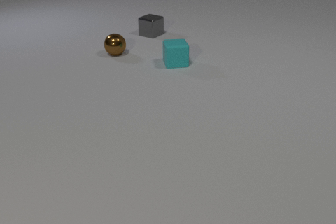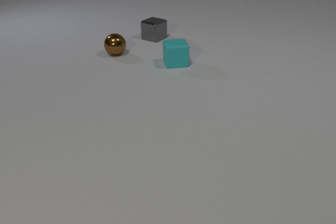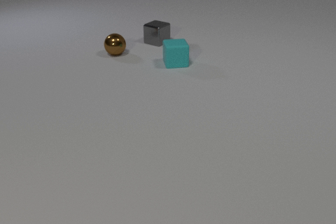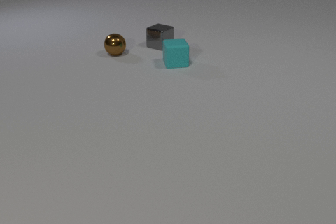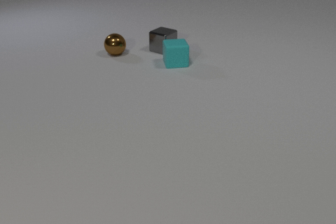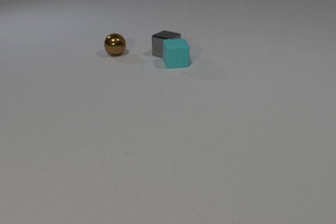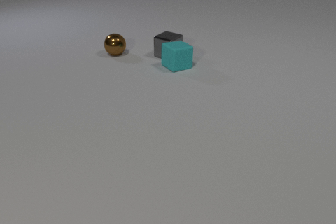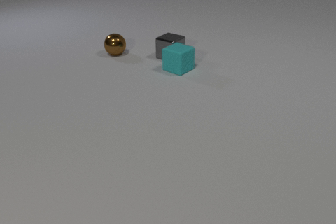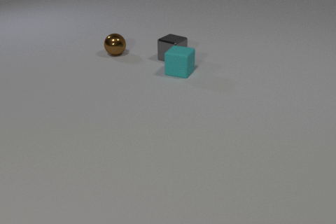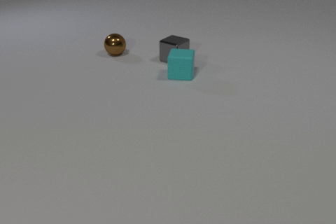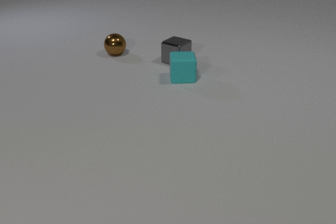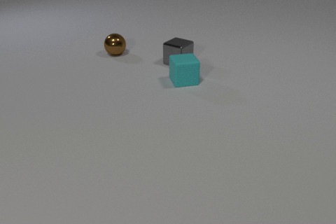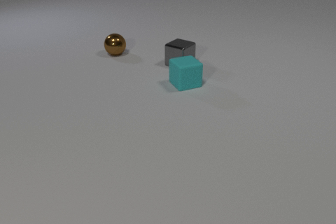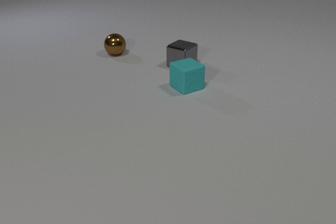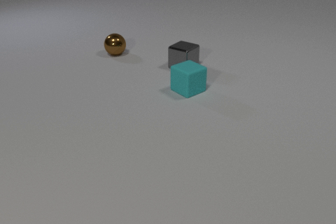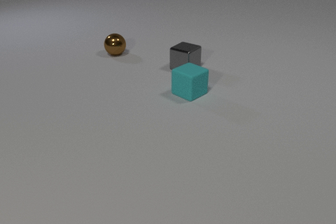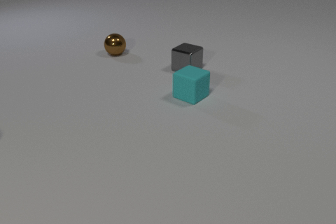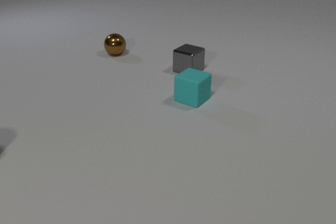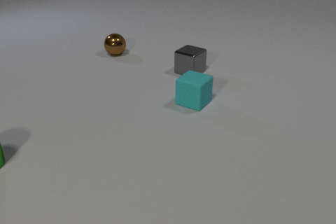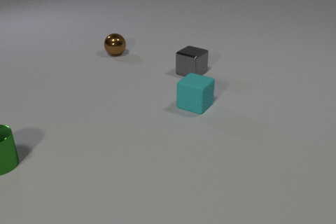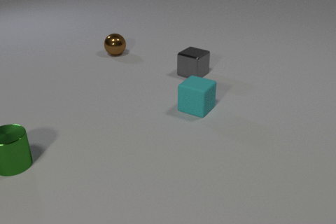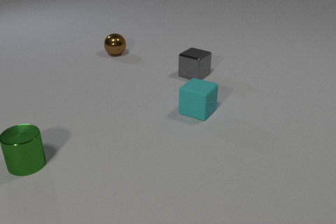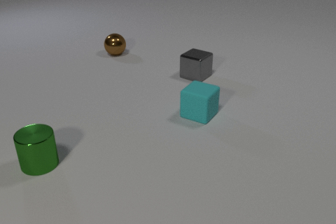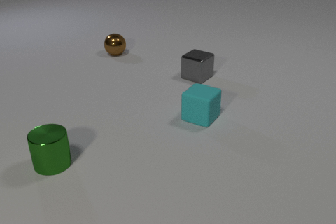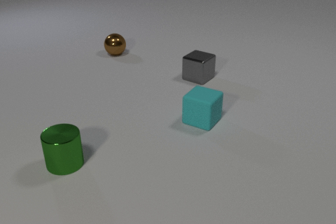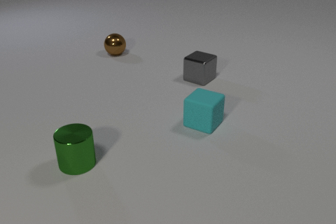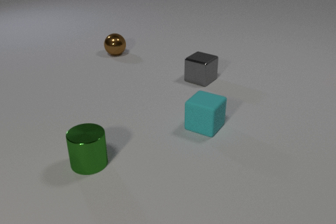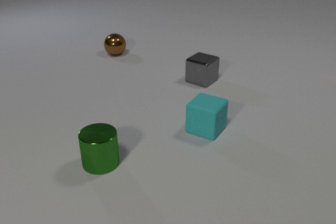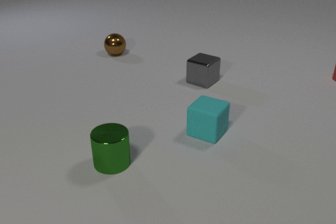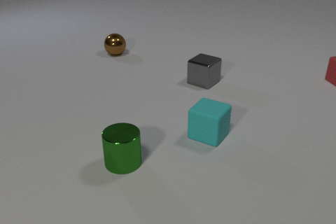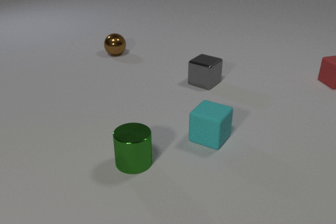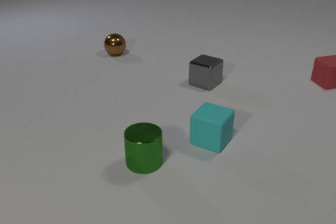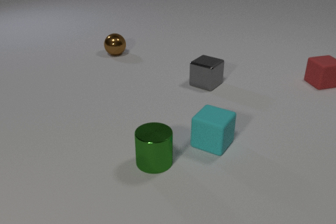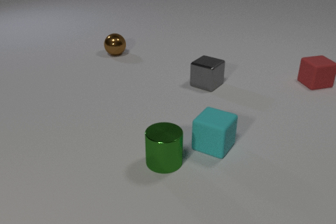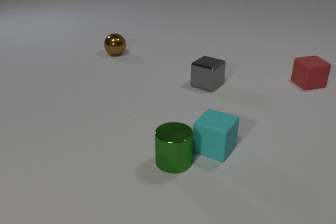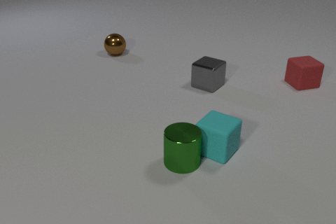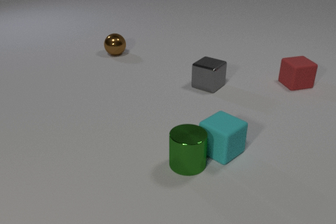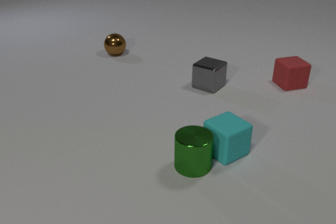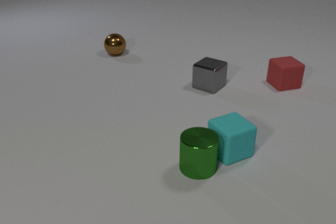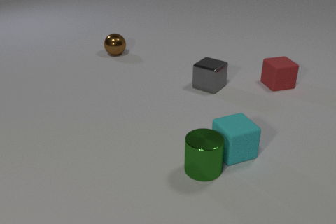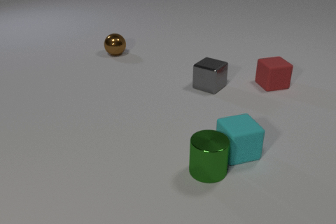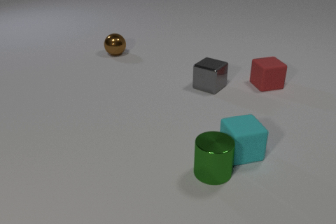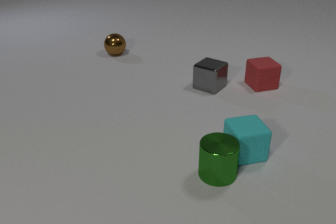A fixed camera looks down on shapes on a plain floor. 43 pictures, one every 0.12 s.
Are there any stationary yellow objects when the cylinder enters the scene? no.
How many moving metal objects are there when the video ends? 1.
How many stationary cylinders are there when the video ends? 0.
0.00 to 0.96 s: The gray metal cube slides toward the camera. The cyan rubber cube slides toward the camera, spins so that its near face slides to the right, counterclockwise seen from above. The gray metal cube and the cyan rubber cube collide.
0.96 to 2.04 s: The gray metal cube slides toward the camera and to the right. The cyan rubber cube slides toward the camera, spins counterclockwise seen from above by about 75 degrees, its near face sliding to the right.
2.04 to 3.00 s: The gray metal cube slides toward the camera and to the right. The cyan rubber cube slides toward the camera. The green metal cylinder comes in at the left edge, slides to the right.
3.00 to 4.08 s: The gray metal cube slides toward the camera and to the right. The cyan rubber cube slides toward the camera. The red rubber cube comes in at the right edge, slides to the left and toward the camera. The green metal cylinder slides to the right.
4.08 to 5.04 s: The cyan rubber cube slides to the right, spins clockwise seen from above by about 45 degrees, its near face sliding to the left. The red rubber cube slides to the left. The green metal cylinder slides to the right. The cyan rubber cube and the green metal cylinder collide.
